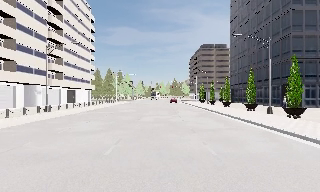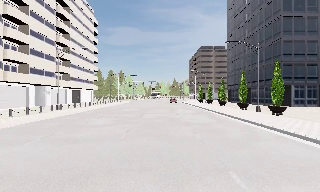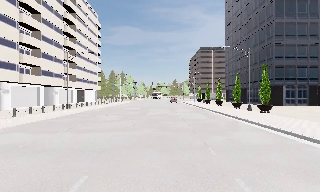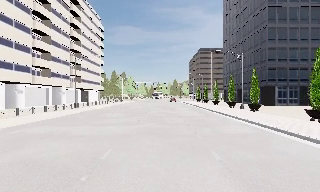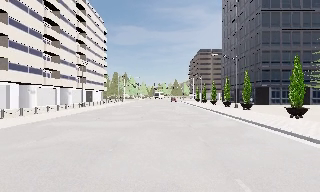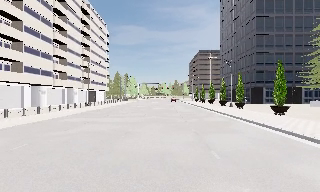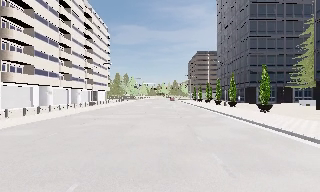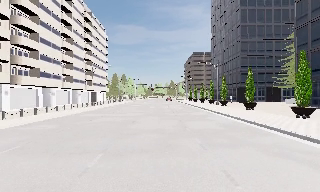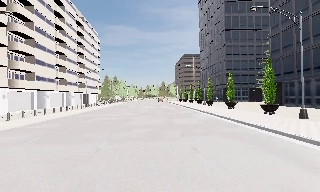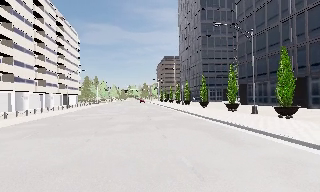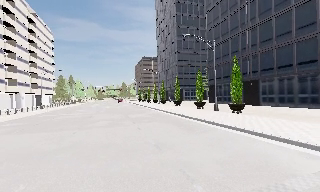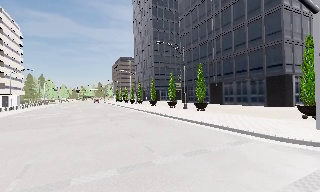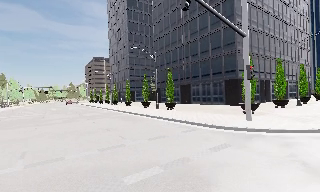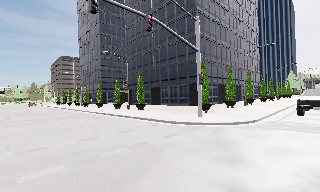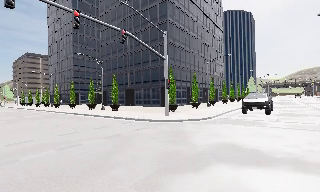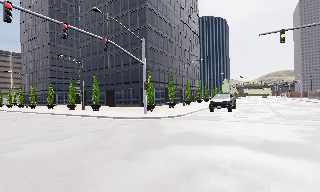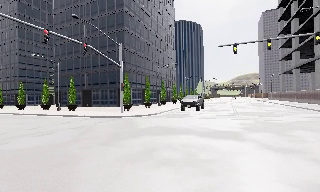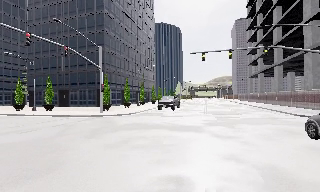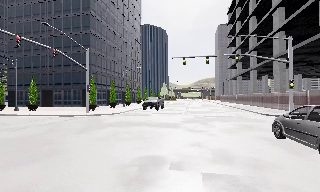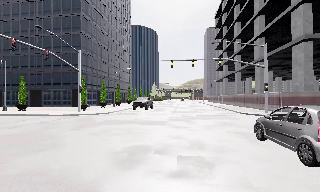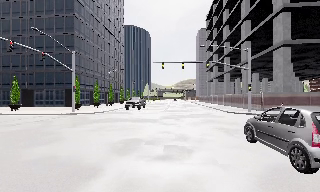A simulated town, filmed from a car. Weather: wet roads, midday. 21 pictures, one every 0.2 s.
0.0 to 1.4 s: The camera travels backward, about 13 m, so what stands in front gets smaller.
1.4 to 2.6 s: The scene slides to the left, as the camera pans about 45 degrees to its right. It travels backward, about 11 m.
2.6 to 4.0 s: The camera pans to its right, which is clockwise from overhead, by about 40 degrees. It travels backward, about 11 m. It loses speed.
The film runs backward here.
